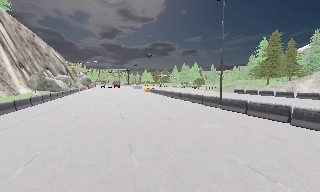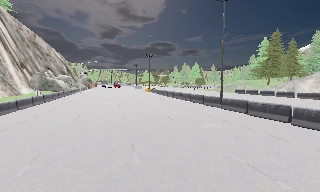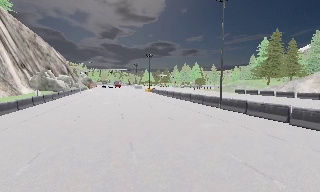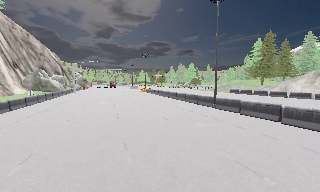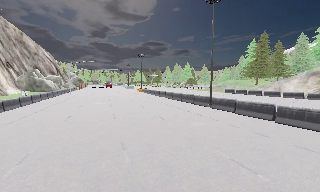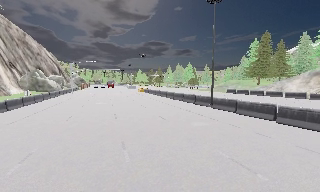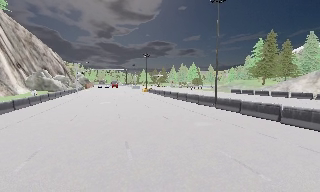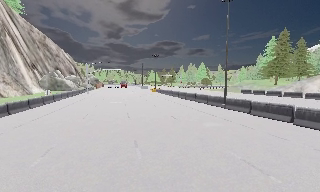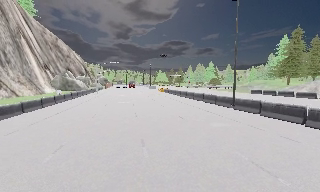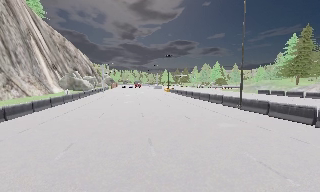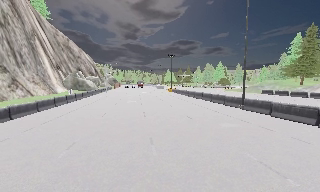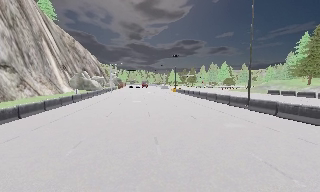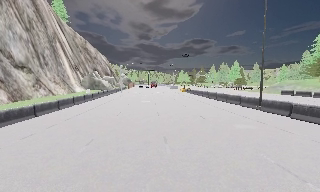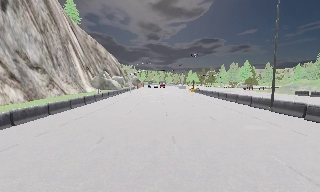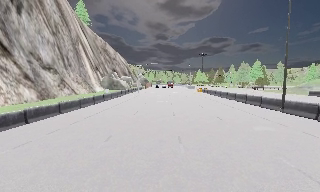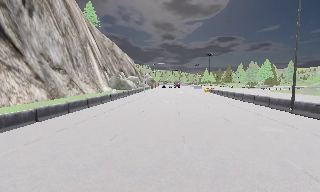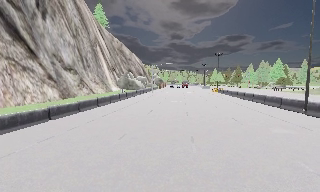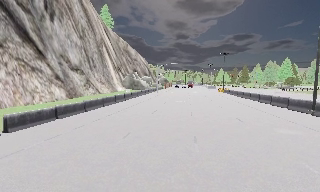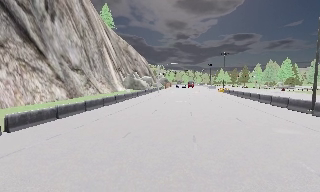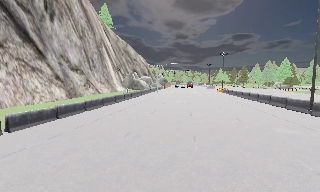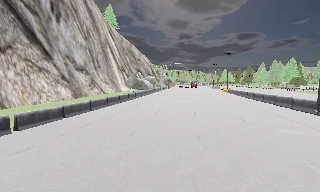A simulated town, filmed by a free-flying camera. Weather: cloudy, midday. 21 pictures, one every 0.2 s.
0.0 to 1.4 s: The camera shifts only a little, or ends up much as it began.
1.4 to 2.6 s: The camera swings to its left by about 15 degrees, and the scene slides to the right.
2.6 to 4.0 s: The camera swings to its left by about 10 degrees, and the scene slides to the right. It travels backward, about 0.5 m, so what stands in front gets smaller.
The film runs forward here.
